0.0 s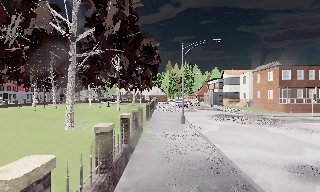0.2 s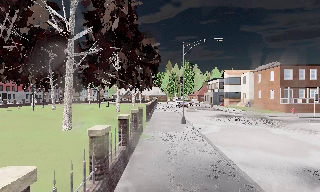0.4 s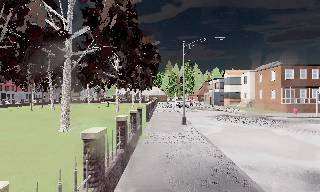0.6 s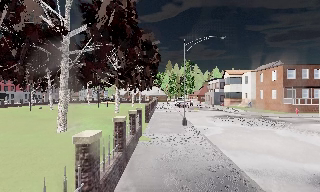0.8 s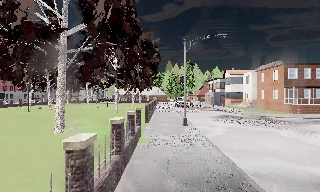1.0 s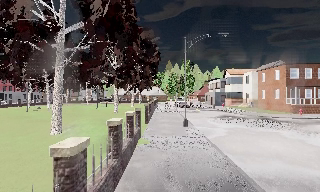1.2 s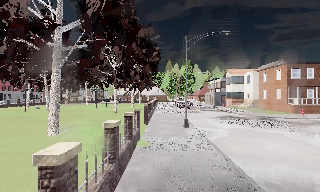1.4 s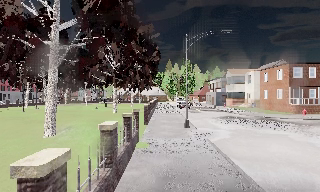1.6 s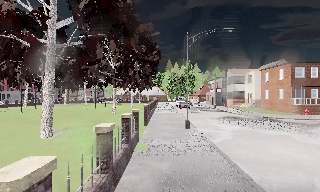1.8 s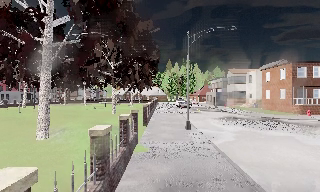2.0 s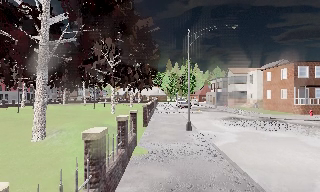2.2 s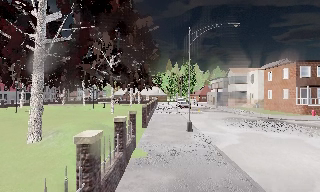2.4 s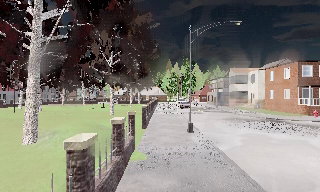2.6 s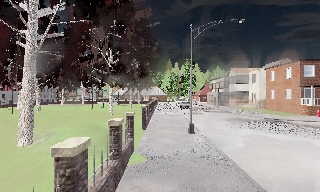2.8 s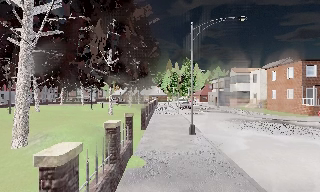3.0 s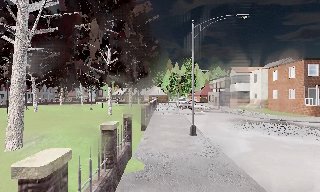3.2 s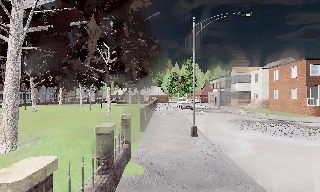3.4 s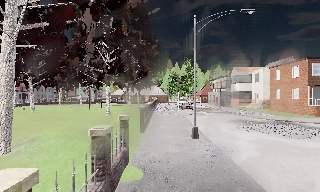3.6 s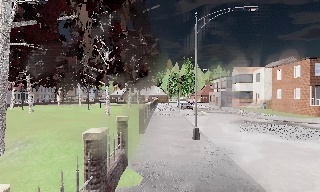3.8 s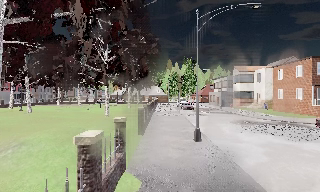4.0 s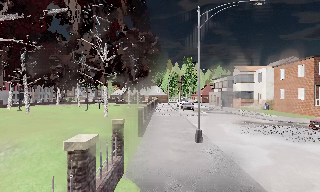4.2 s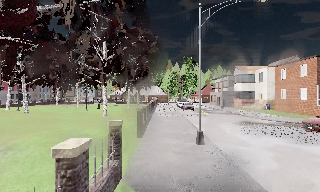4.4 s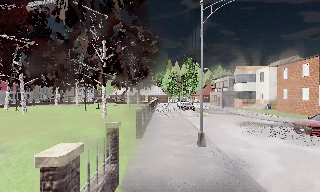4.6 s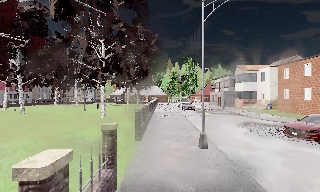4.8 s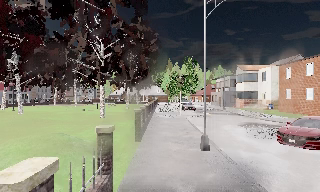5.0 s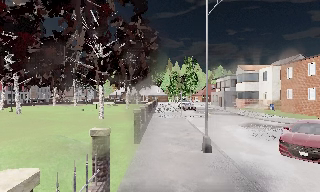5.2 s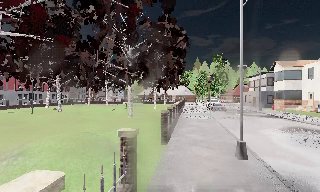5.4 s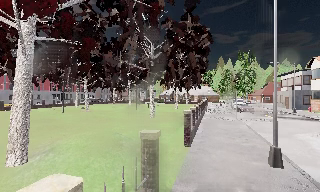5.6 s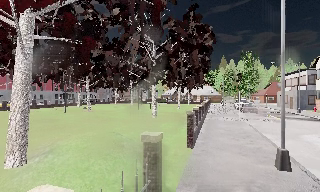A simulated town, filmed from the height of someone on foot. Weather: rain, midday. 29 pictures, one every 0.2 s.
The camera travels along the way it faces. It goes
forward.
0.0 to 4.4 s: The camera travels forward, about 7 m, so what stands in front looms larger.
4.4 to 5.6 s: The scene slides to the right, as the camera pans about 20 degrees to its left. It travels forward, about 1.5 m, so what stands in front looms larger.
The film runs forward here.
